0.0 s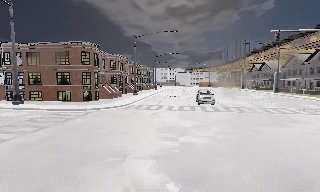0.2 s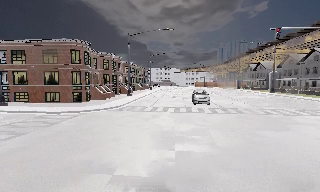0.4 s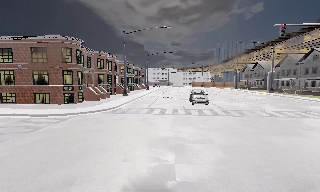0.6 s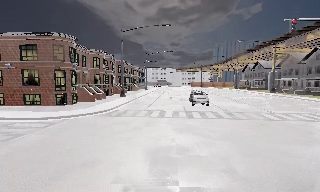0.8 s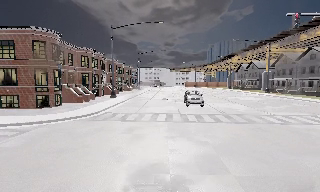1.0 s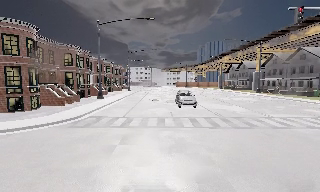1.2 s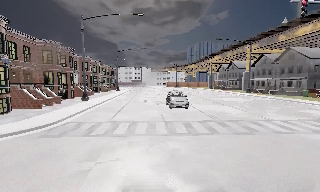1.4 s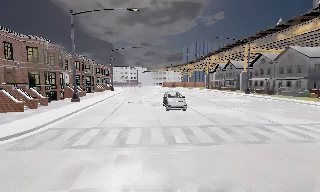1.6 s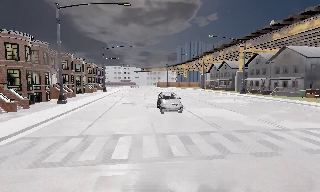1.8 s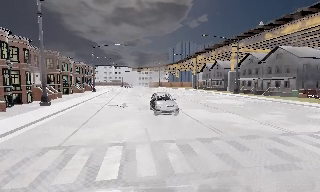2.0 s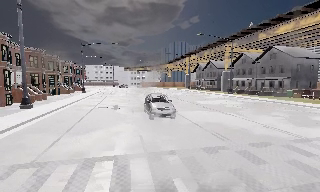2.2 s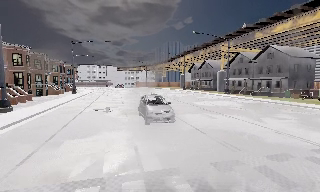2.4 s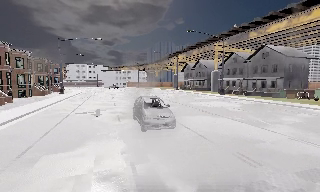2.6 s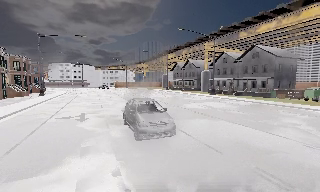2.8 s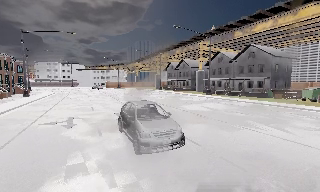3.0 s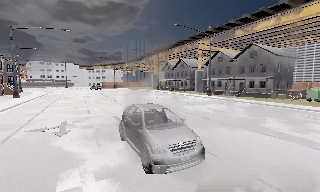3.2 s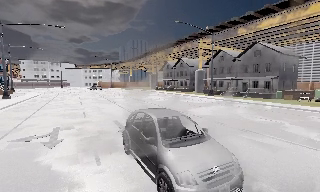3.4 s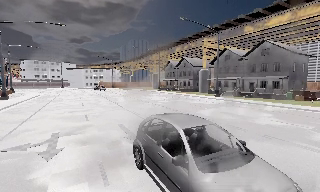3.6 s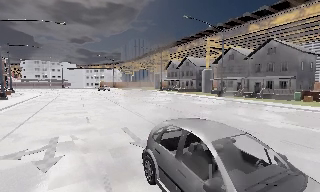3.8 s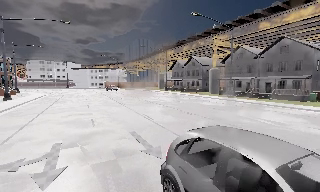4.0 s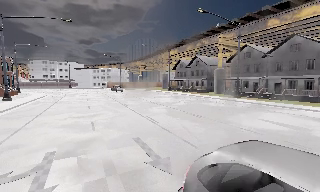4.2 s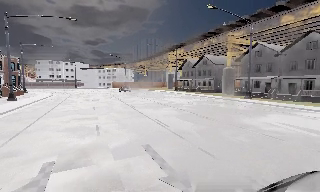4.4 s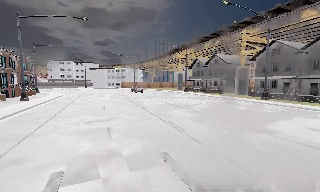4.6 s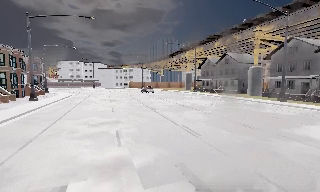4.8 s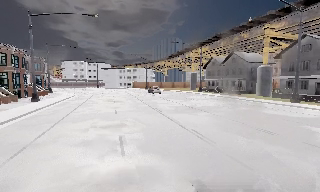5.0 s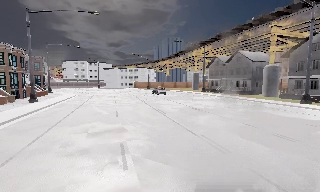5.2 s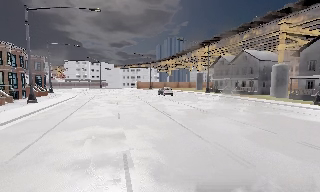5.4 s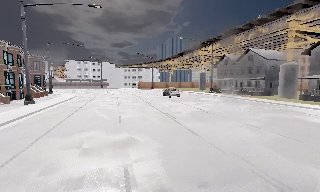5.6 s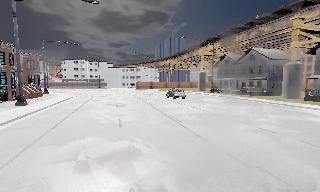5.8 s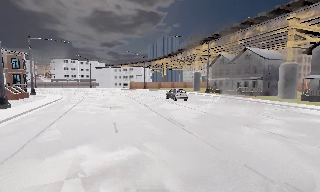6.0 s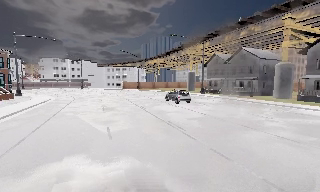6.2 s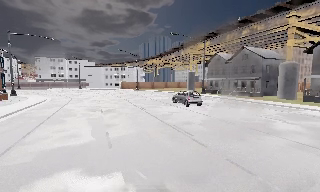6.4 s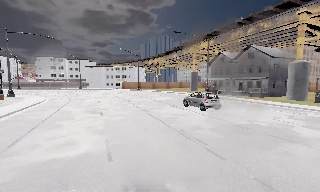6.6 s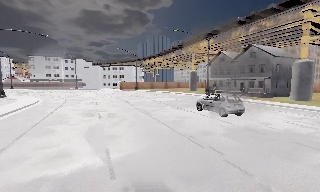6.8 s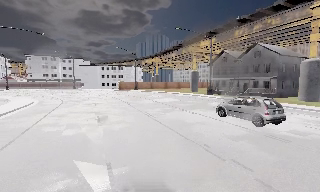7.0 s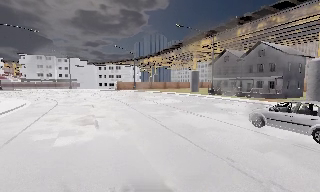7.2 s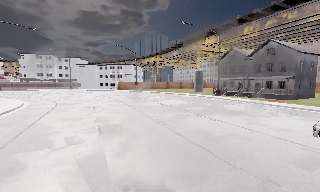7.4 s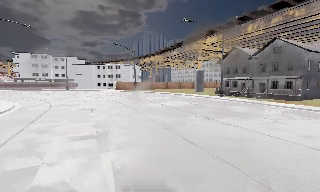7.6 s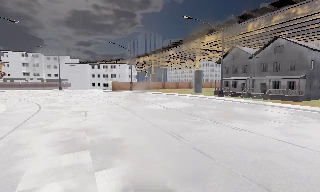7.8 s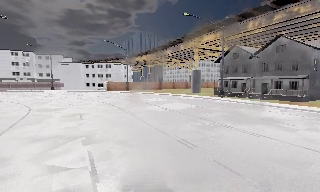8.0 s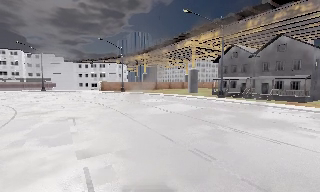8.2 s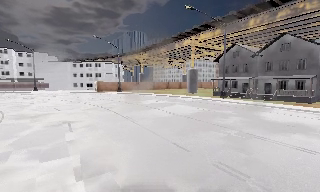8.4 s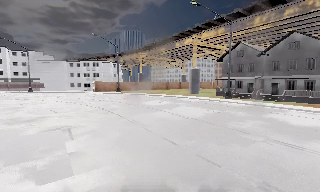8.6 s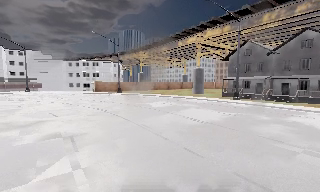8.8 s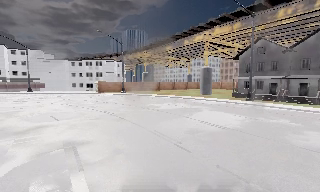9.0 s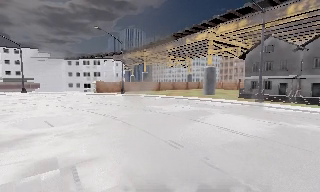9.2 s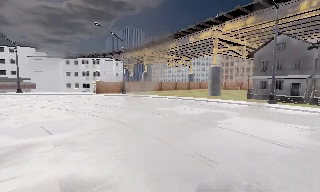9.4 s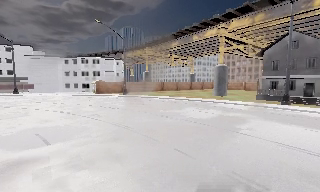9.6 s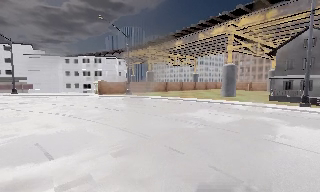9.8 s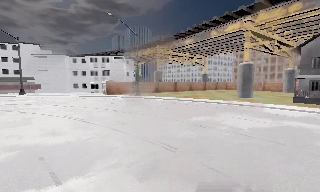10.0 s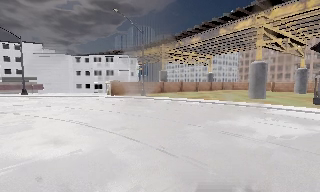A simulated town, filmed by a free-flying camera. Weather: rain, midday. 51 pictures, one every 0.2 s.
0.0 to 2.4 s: The scene slides to the left, as the camera pans about 25 degrees to its right. It travels forward, about 14 m, so what stands in front looms larger.
2.4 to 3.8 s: The camera travels forward and to its left, about 8 m, so what stands in front looms larger.
3.8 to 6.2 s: The camera travels forward, about 11 m, so what stands in front looms larger.
6.2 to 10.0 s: The camera pans to its right, which is clockwise from overhead, by about 10 degrees. It travels forward and to its left, about 25 m, so what stands in front looms larger.
The film runs backward here.
